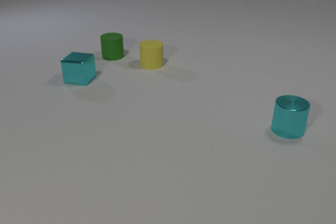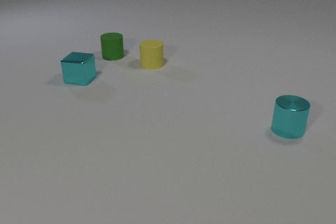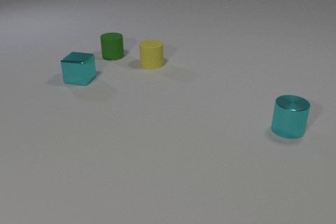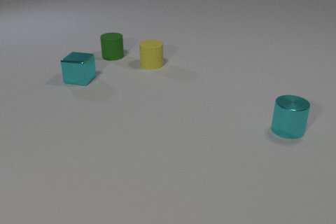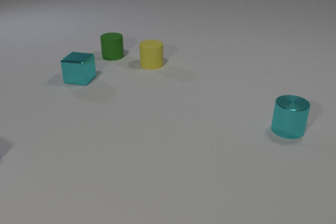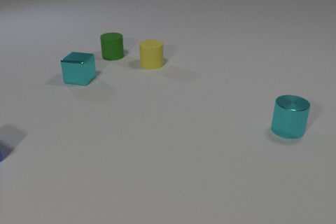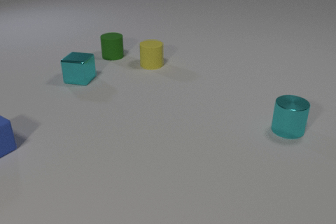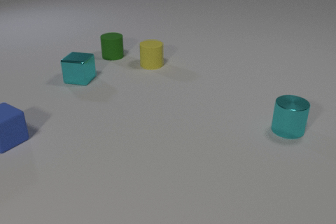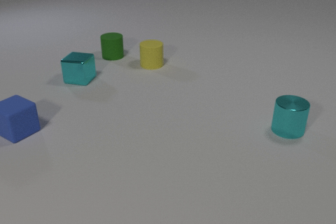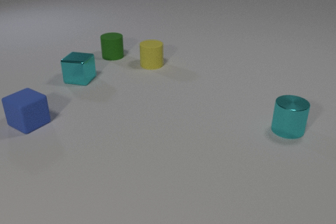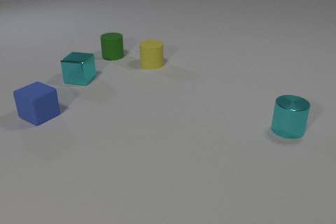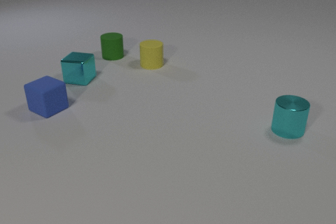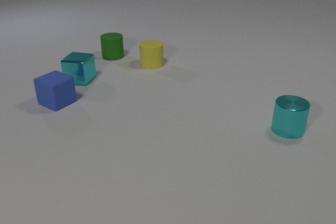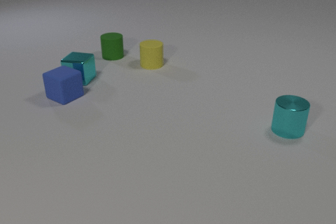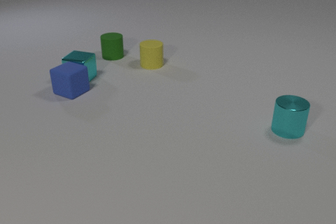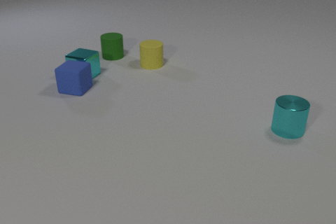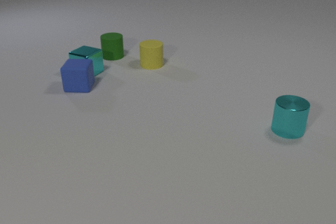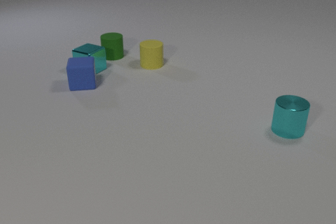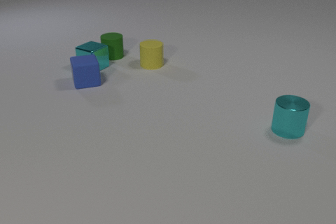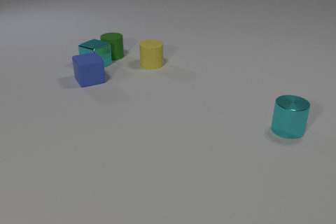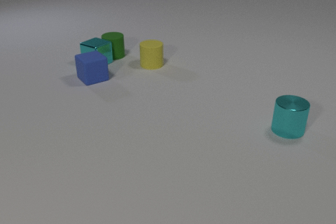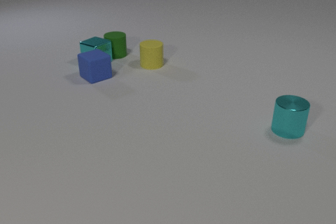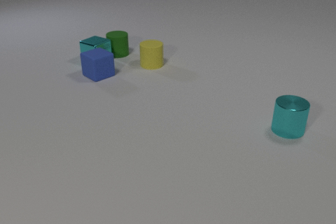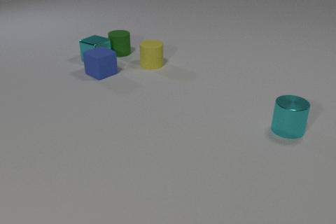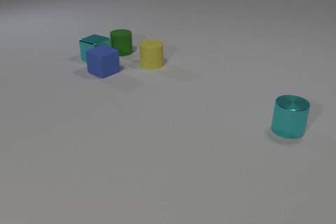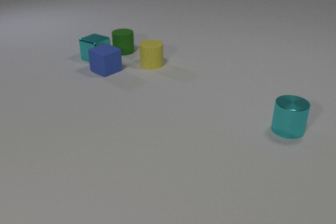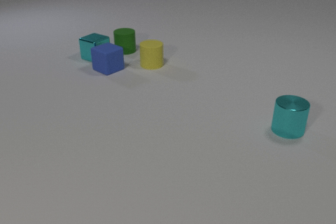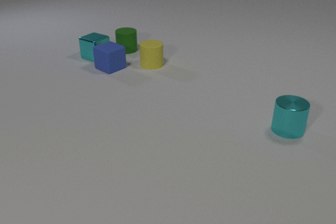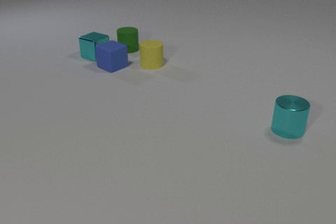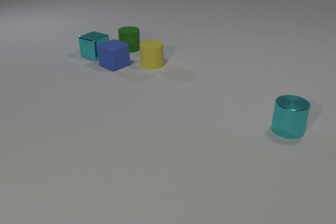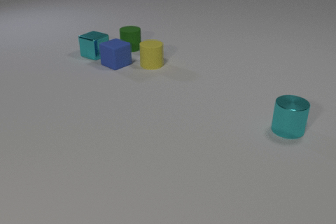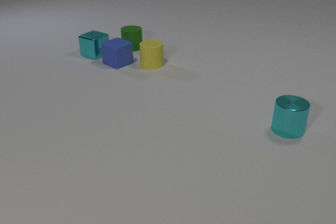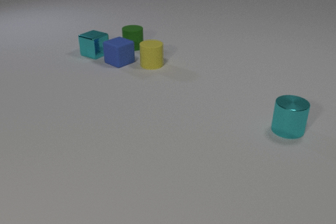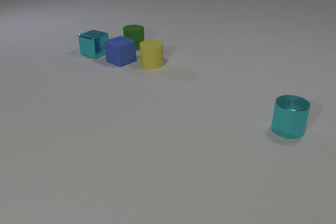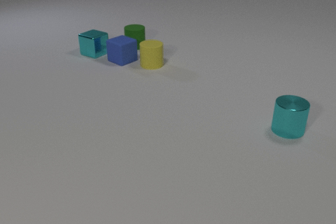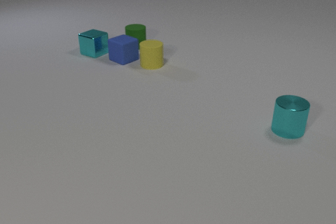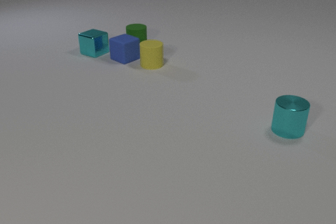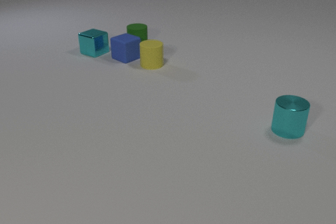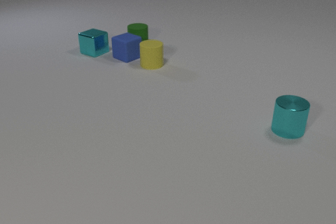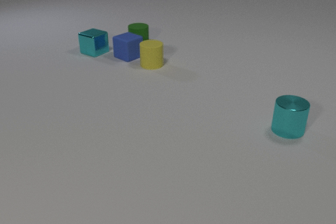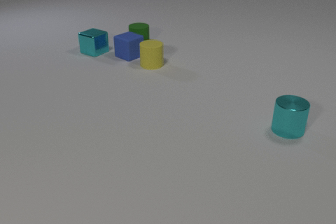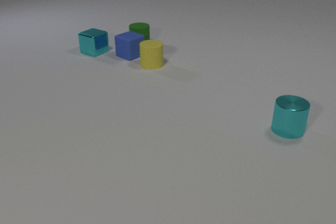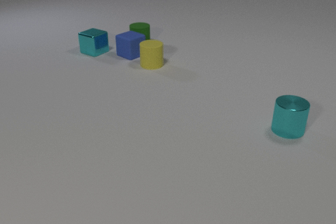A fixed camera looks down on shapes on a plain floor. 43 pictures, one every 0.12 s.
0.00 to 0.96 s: The blue rubber cube comes in at the left edge, slides to the right and away from the camera.
0.96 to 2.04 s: The blue rubber cube slides away from the camera and to the right, spins so that its near face slides to the right, counterclockwise seen from above. The cyan metal cube slides away from the camera and to the right. The blue rubber cube and the cyan metal cube collide.
2.04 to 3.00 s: The blue rubber cube slides away from the camera and to the right, spins counterclockwise seen from above by about 45 degrees, its near face sliding to the right. The cyan metal cube slides away from the camera. The green rubber cylinder slides away from the camera and to the right. The cyan metal cube and the green rubber cylinder collide.
3.00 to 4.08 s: The blue rubber cube slides away from the camera and to the right. The cyan metal cube slides away from the camera. The green rubber cylinder slides away from the camera and to the right.
4.08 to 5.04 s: The blue rubber cube slides away from the camera and to the right. The cyan metal cube slides away from the camera. The green rubber cylinder slides away from the camera and to the right.
How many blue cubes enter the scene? 1.
What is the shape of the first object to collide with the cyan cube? cube.
Are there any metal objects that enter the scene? no.
